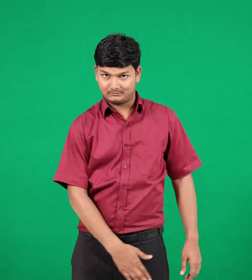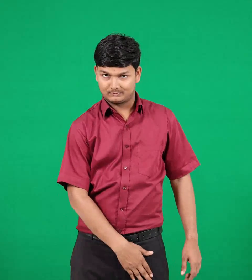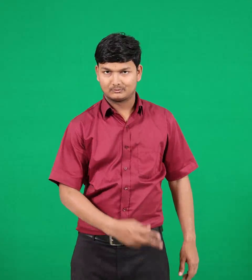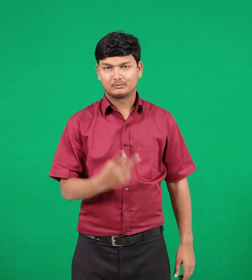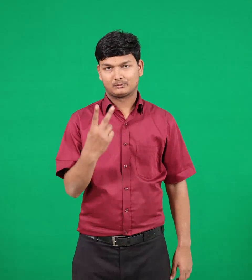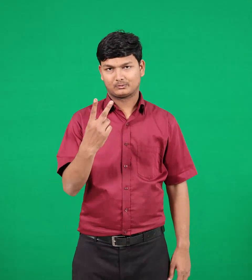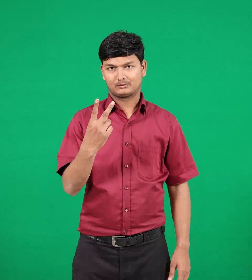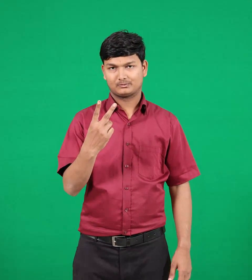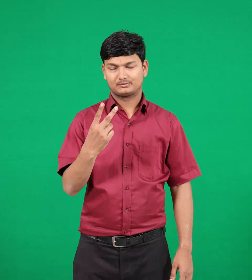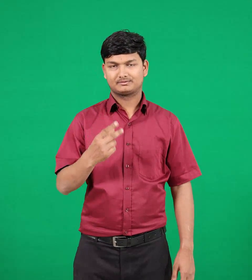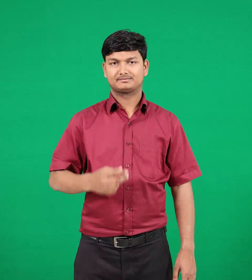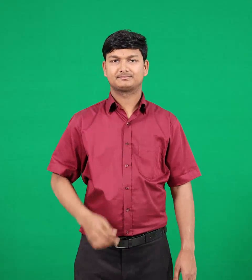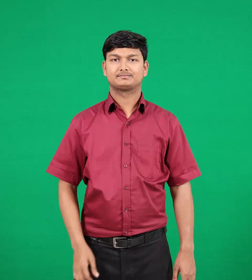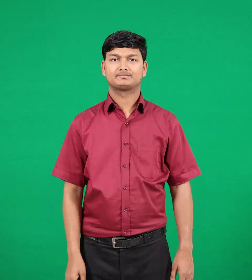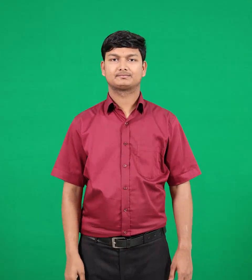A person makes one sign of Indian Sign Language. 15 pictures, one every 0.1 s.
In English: thighs
